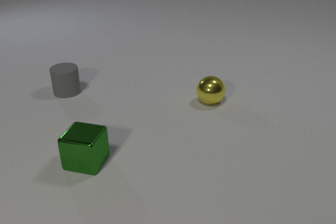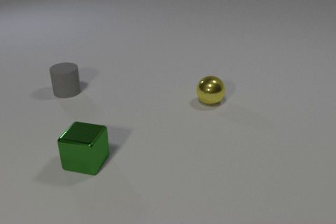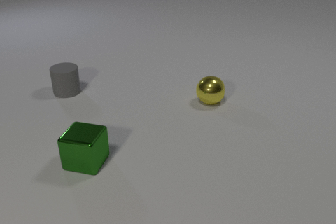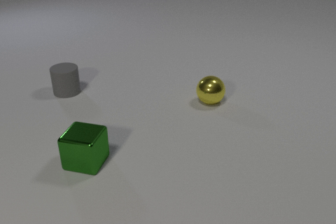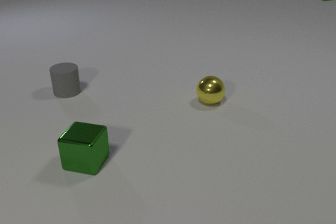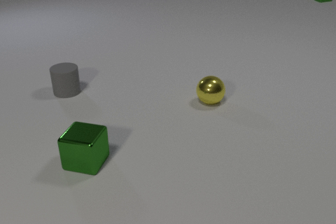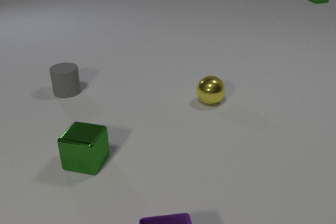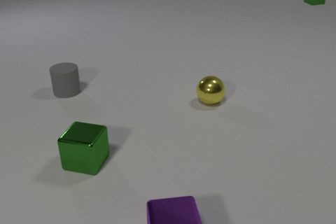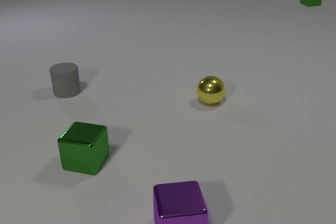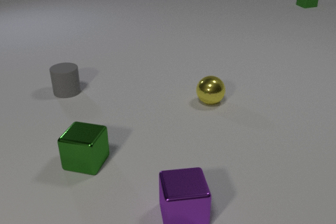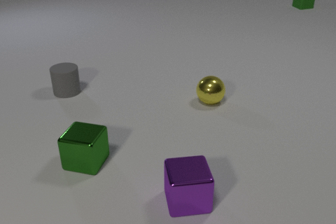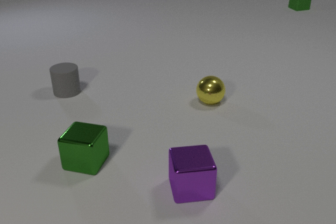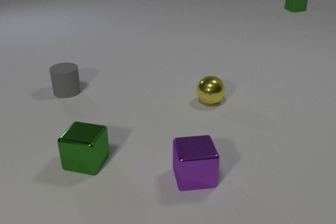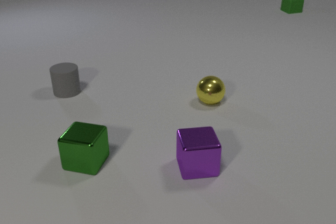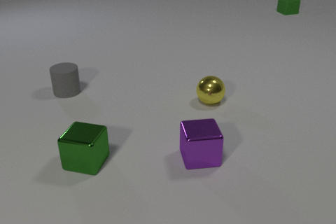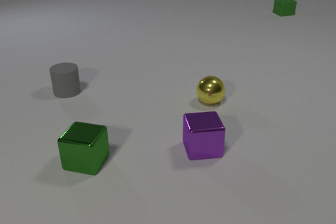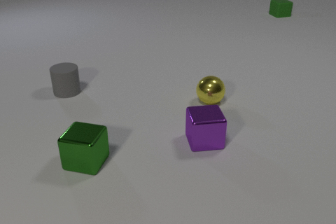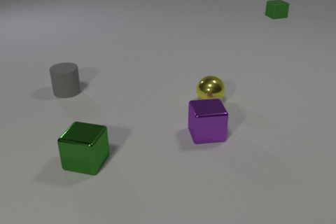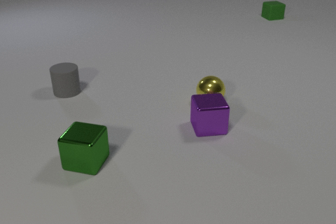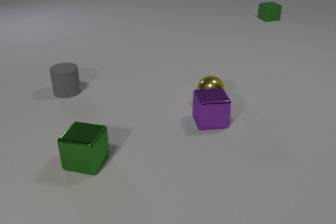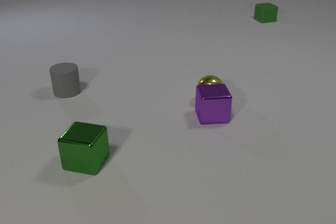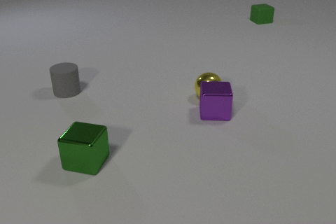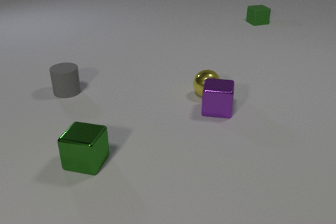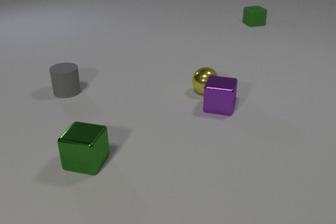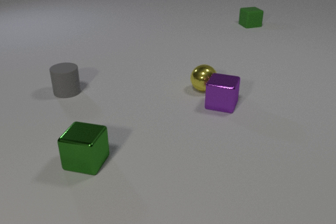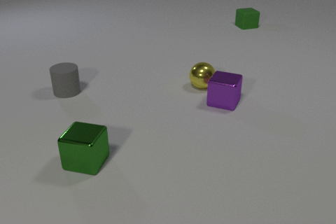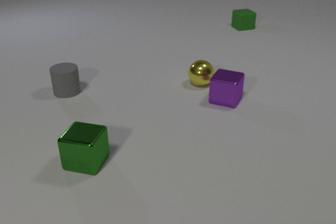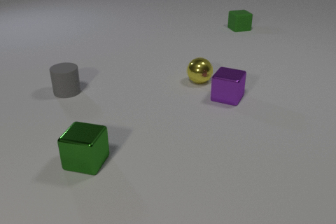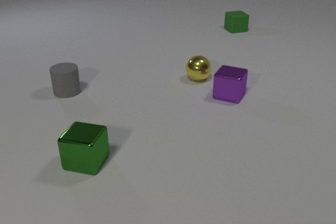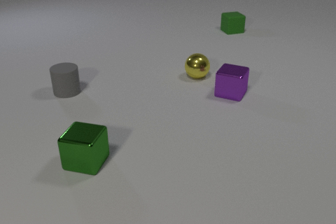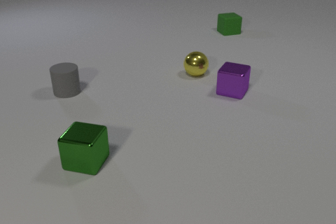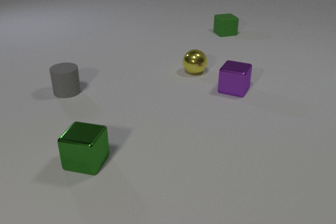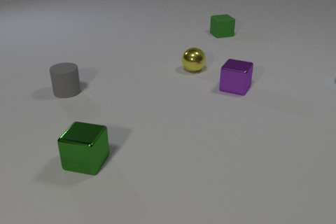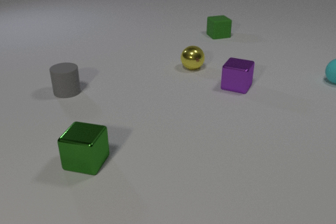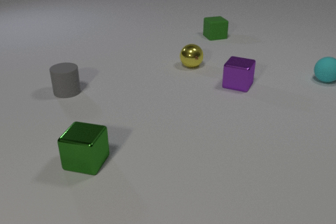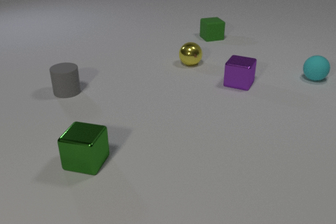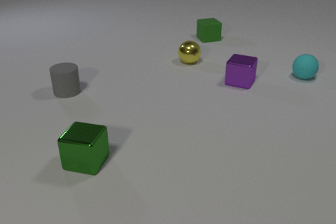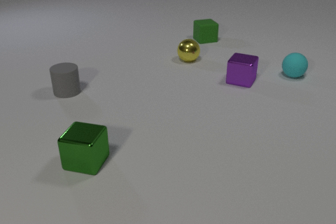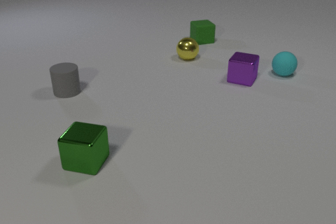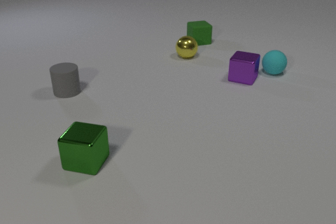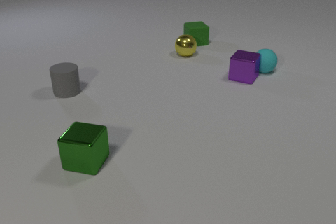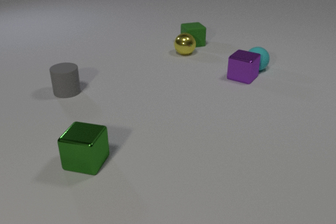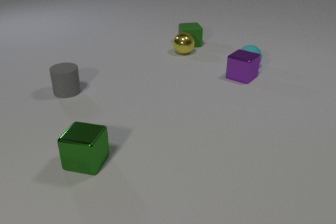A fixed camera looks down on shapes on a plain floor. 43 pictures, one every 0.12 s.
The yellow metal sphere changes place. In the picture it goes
away from the camera.
The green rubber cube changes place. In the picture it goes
toward the camera.
0.00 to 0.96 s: The purple metal cube comes in at the bottom edge, slides away from the camera. The green rubber cube comes in at the top edge, slides toward the camera and to the left.
0.96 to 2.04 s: The purple metal cube slides away from the camera. The green rubber cube slides toward the camera and to the left.
2.04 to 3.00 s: The purple metal cube slides away from the camera, spins so that its near face slides to the left, clockwise seen from above. The yellow metal sphere rolls away from the camera. The green rubber cube slides toward the camera and to the left. The purple metal cube and the yellow metal sphere collide.
3.00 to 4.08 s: The purple metal cube slides away from the camera. The yellow metal sphere rolls away from the camera. The green rubber cube slides toward the camera and to the left. The cyan rubber sphere comes in at the right edge, rolls to the left.
4.08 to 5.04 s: The purple metal cube slides away from the camera. The yellow metal sphere rolls away from the camera. The green rubber cube slides to the left and toward the camera. The cyan rubber sphere rolls to the left. The purple metal cube and the cyan rubber sphere collide. The yellow metal sphere and the green rubber cube collide.
What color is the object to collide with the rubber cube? yellow.
Are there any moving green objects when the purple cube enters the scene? yes.
How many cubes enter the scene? 2.
